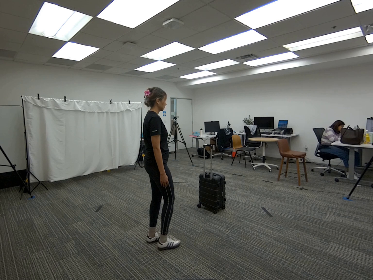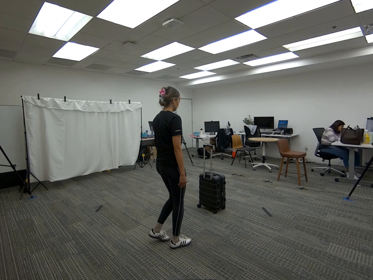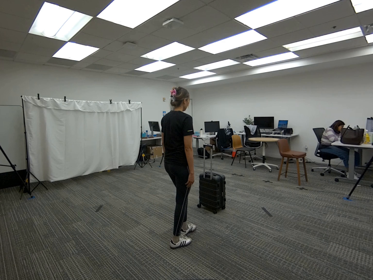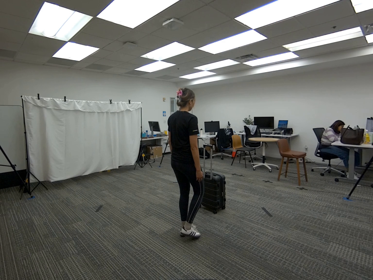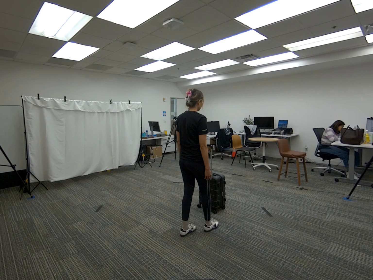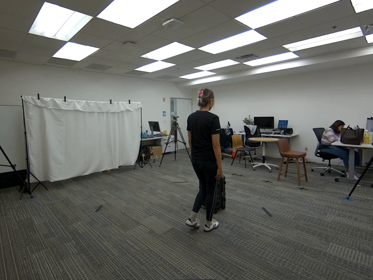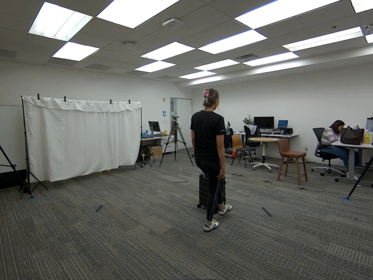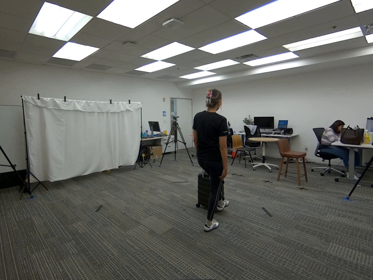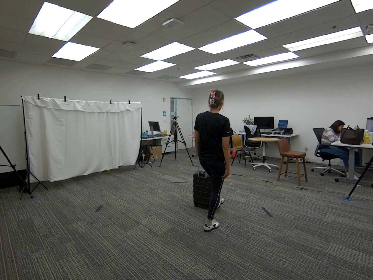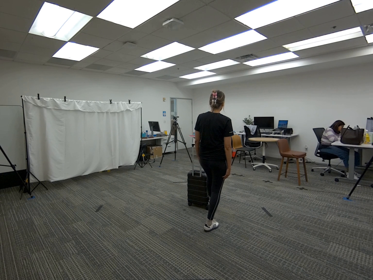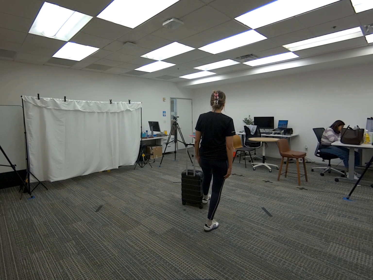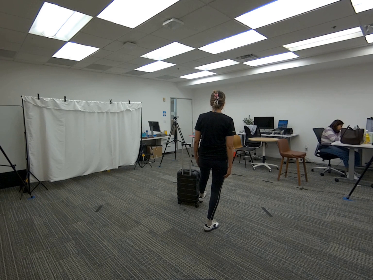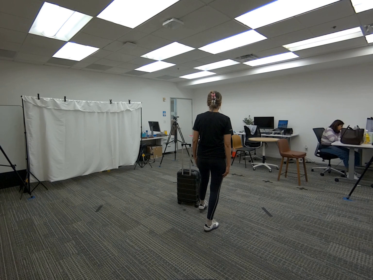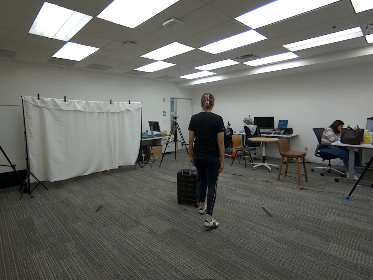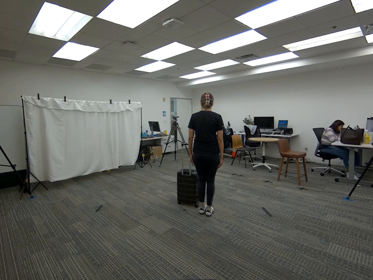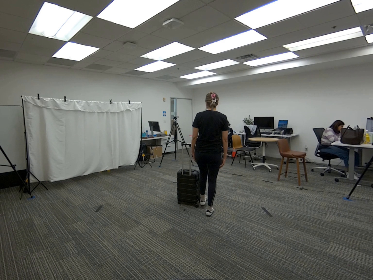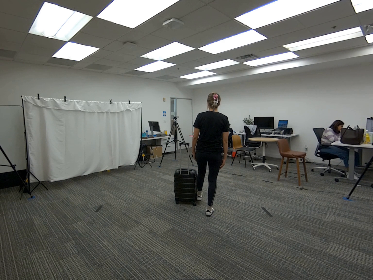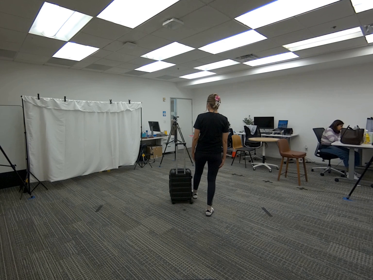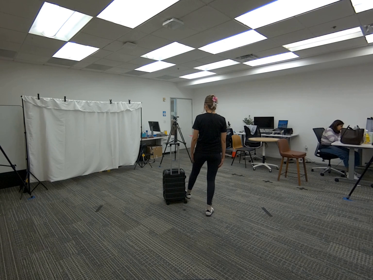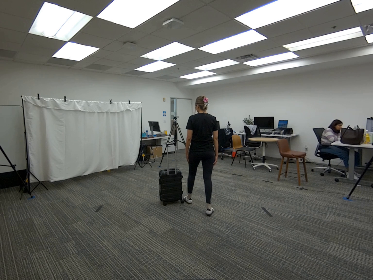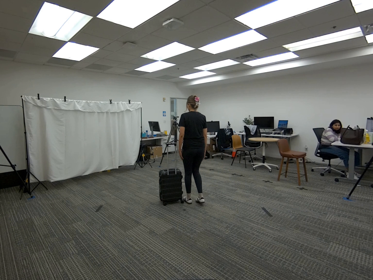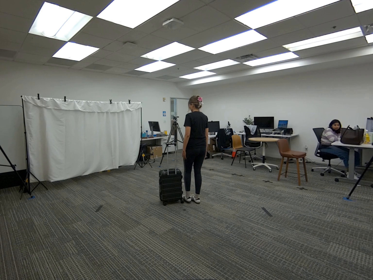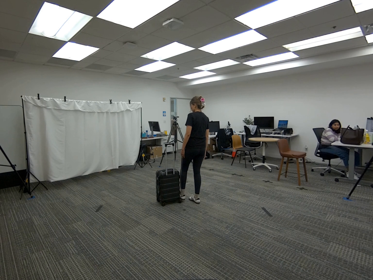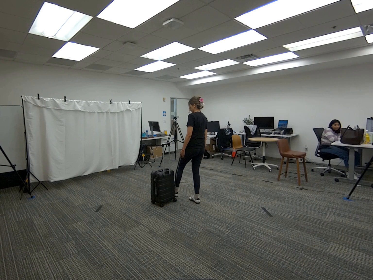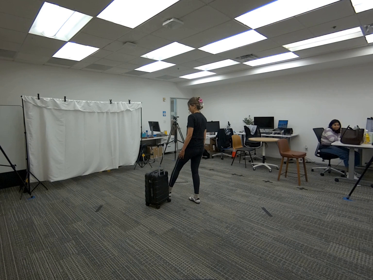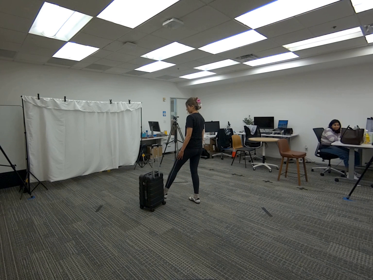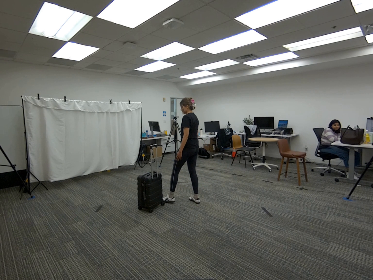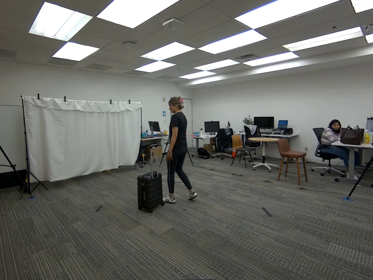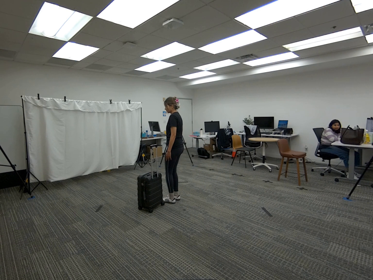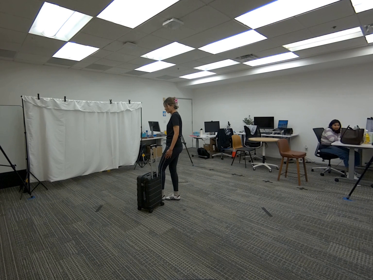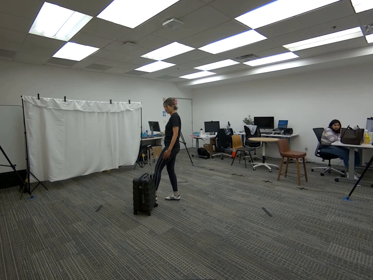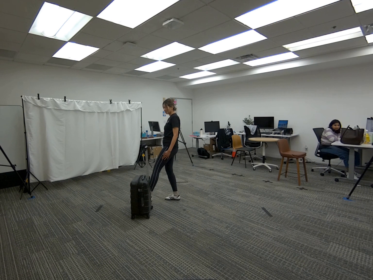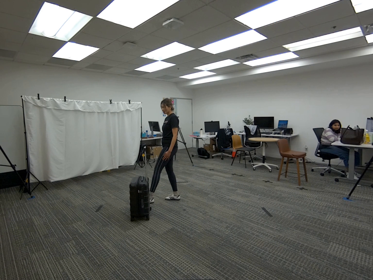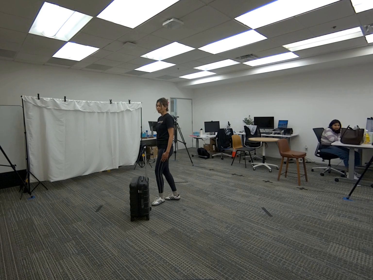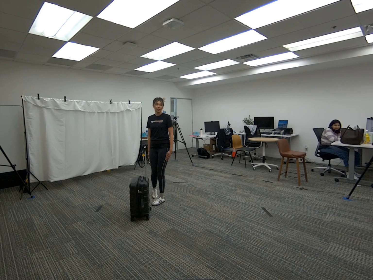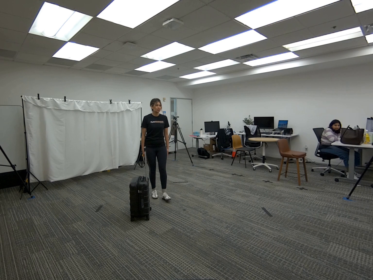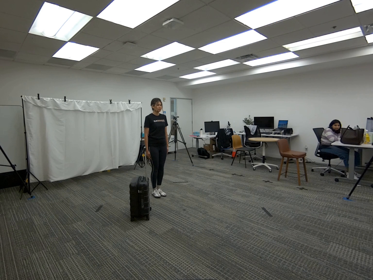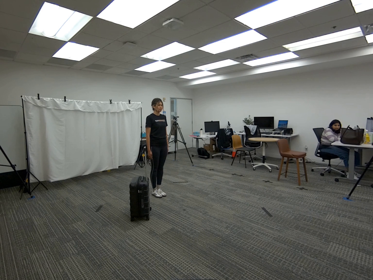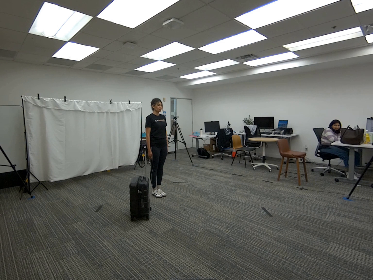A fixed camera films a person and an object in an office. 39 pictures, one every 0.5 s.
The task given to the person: Walk over to the rolling luggage within the bounding area and using your left foot push the rolling luggage. within the bounding area. Step away when complete.
